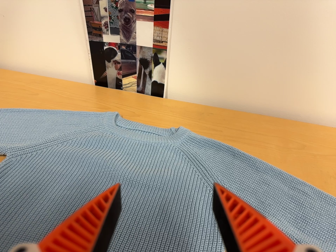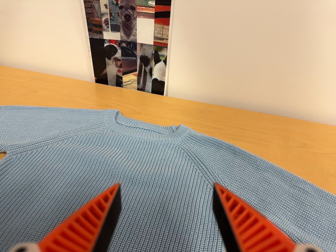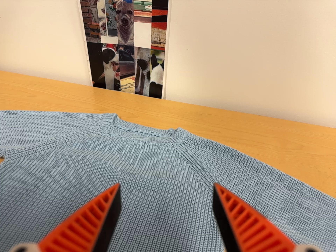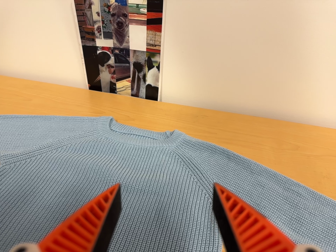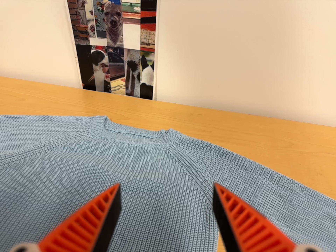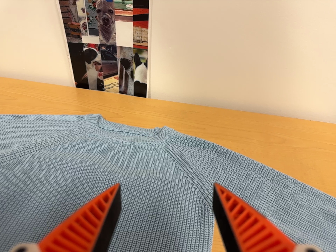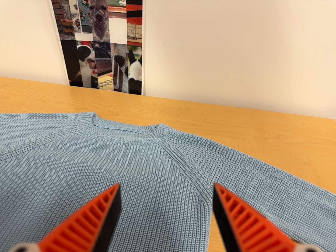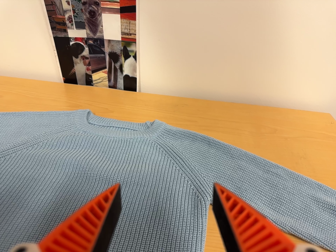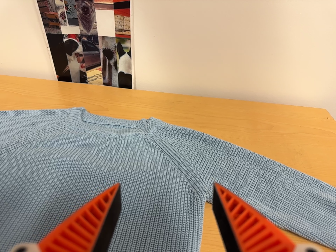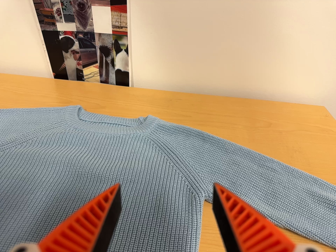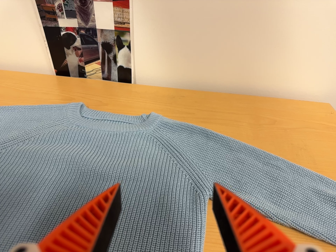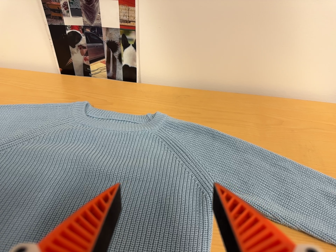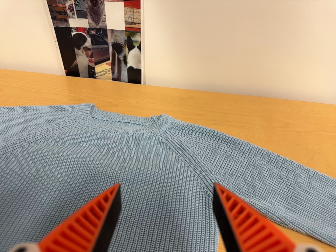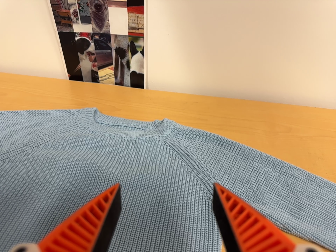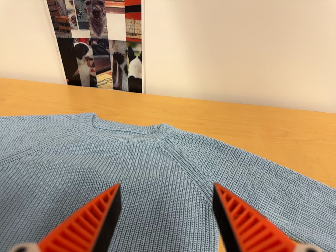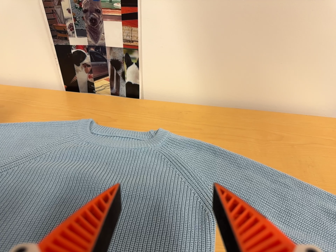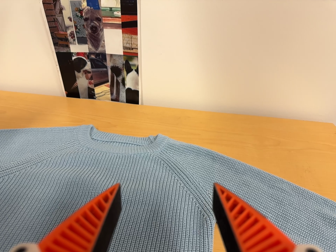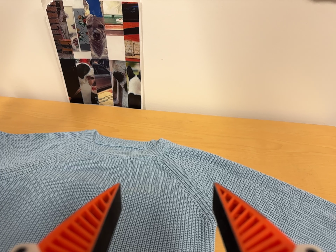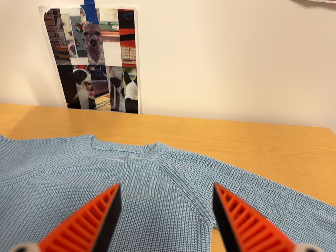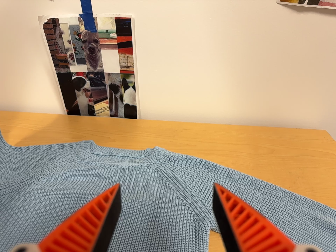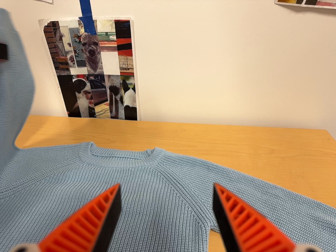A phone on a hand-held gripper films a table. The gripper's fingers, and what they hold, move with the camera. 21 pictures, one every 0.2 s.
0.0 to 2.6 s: The camera shifts only a little, or ends up much as it began.
2.6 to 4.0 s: The camera travels backward, about 5 cm, so what stands in front gets smaller.
The film runs forward here.
